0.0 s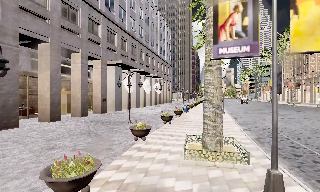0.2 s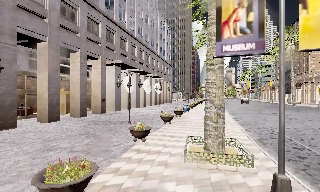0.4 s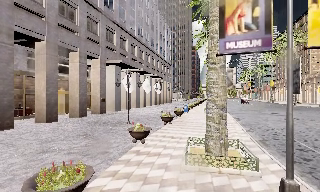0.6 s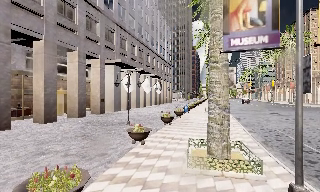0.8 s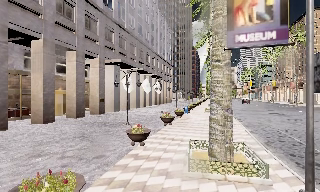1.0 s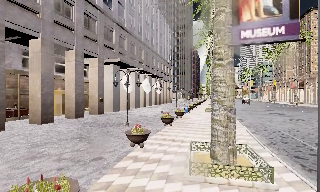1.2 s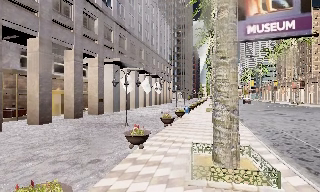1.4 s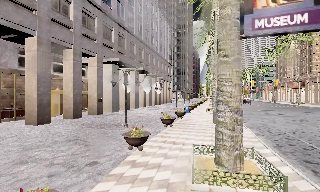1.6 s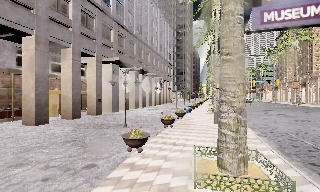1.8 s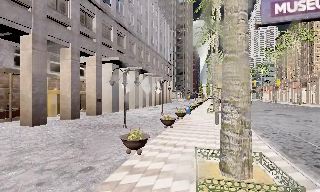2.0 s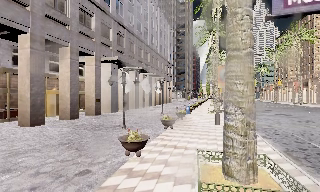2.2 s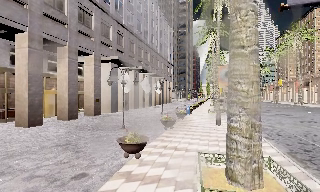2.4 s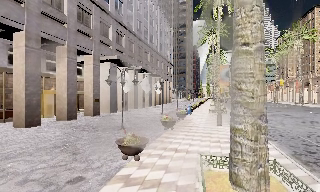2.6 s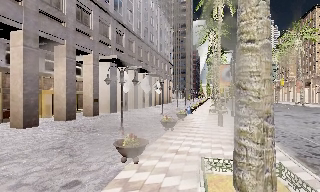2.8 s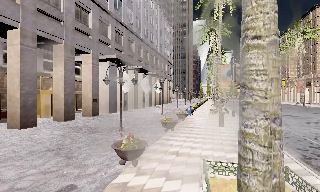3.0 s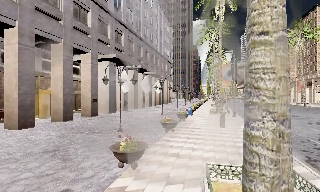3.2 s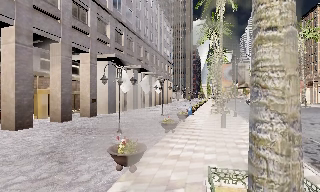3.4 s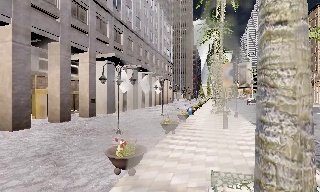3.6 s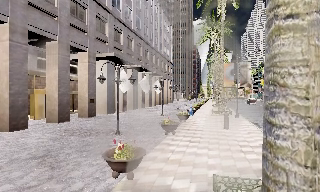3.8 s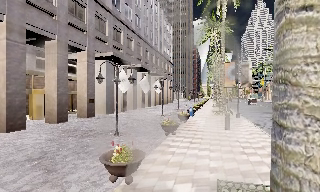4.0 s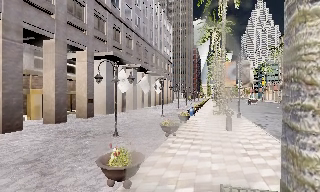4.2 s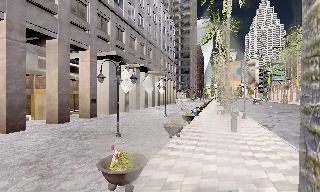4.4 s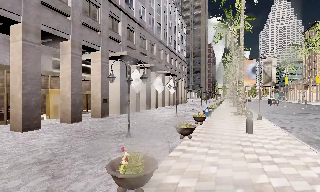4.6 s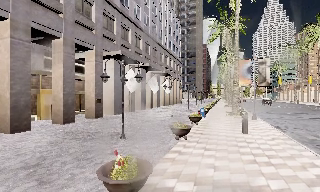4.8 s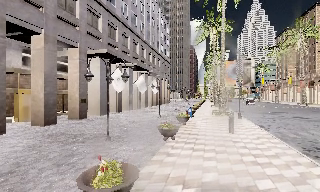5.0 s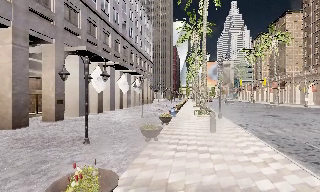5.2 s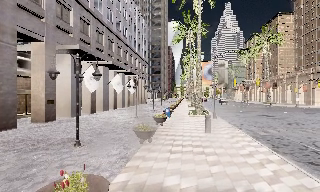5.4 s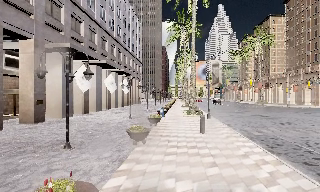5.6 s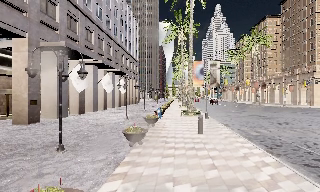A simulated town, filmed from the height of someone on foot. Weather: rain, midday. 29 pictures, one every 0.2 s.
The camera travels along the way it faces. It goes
forward.
0.0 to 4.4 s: The camera travels forward, about 5 m, so what stands in front looms larger.
4.4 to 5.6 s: The camera pans to its right, which is clockwise from overhead, by about 15 degrees. It travels forward, about 1.5 m, so what stands in front looms larger.
The film runs forward here.
